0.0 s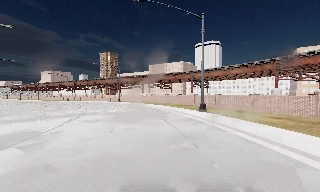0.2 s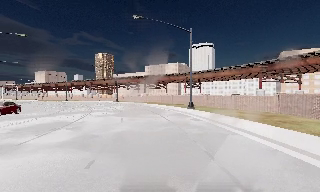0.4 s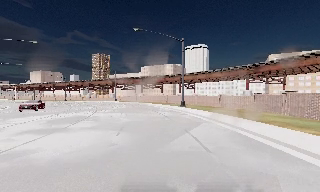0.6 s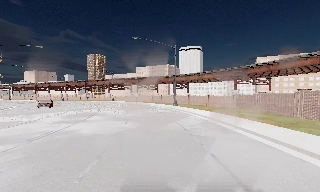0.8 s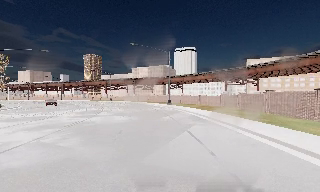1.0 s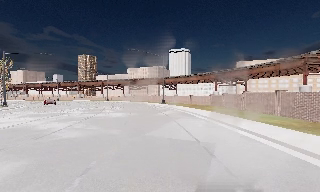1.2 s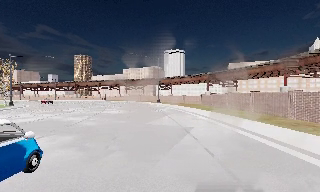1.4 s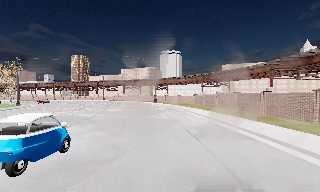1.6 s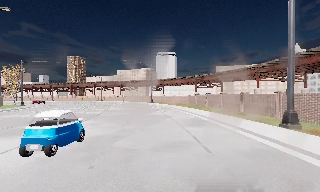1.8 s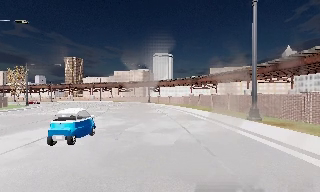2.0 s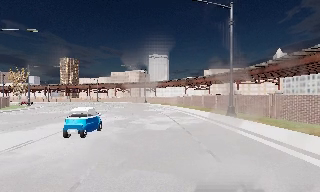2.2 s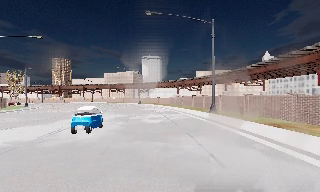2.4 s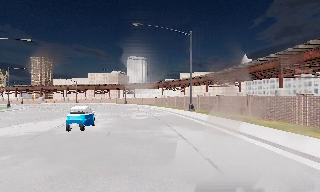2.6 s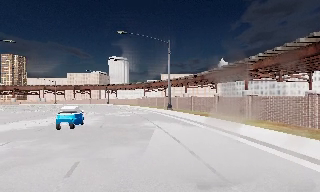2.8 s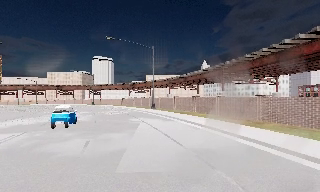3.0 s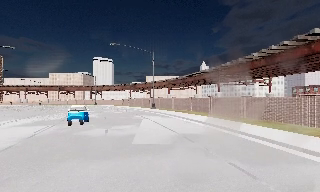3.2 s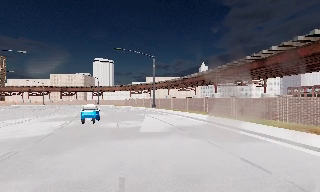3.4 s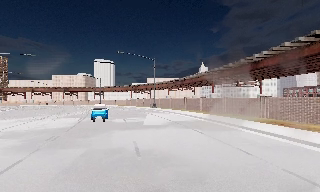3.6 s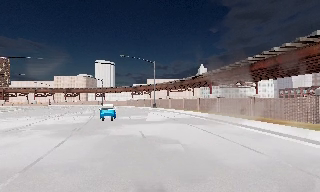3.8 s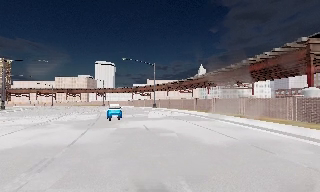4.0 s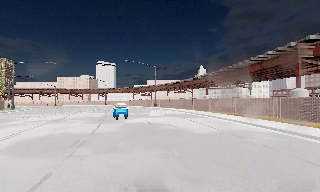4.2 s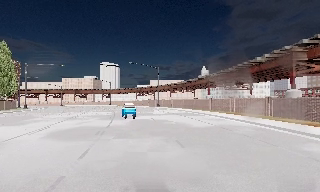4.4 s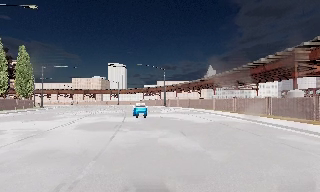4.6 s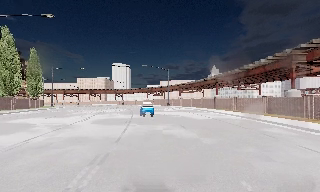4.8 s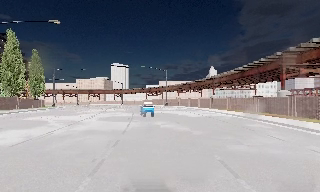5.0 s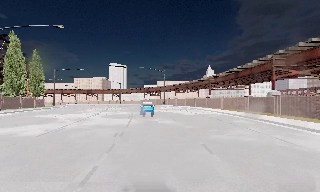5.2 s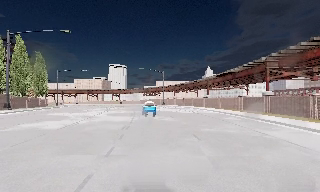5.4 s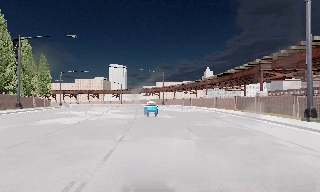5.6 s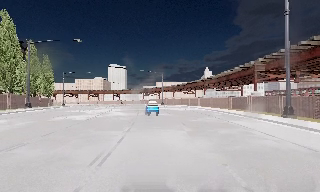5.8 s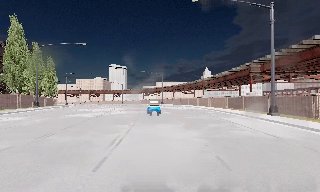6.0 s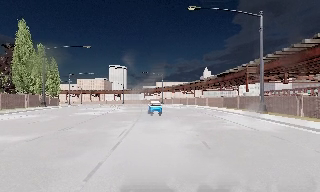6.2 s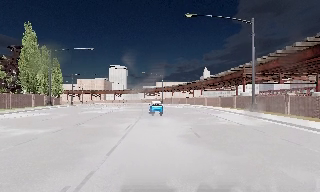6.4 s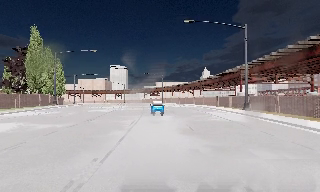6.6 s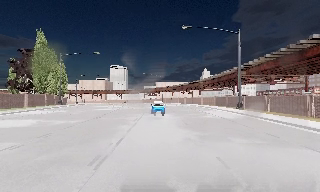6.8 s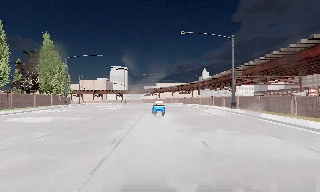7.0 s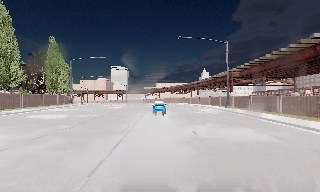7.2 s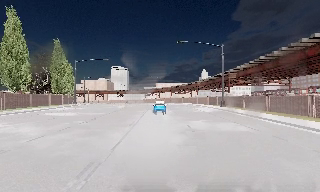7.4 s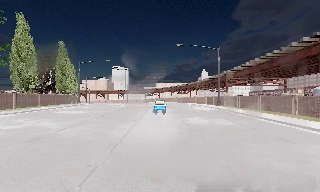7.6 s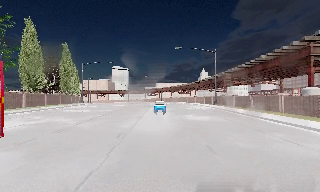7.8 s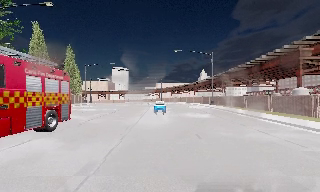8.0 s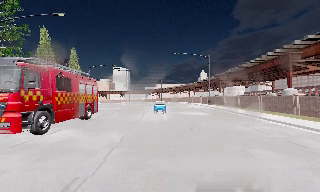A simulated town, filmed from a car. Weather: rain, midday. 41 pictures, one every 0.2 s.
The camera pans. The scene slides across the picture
to the left.
The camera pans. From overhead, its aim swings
clockwise.
0.0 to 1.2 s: The camera swings to its right by about 10 degrees, and the scene slides to the left. It travels backward, about 20 m, so what stands in front gets smaller.
1.2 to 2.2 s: The camera travels backward, about 14 m, so what stands in front gets smaller.
2.2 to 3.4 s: The scene slides to the left, as the camera pans about 15 degrees to its right. It travels backward, about 15 m, so what stands in front gets smaller.
3.4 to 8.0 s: The camera travels backward, about 40 m, so what stands in front gets smaller.
The film runs backward here.
